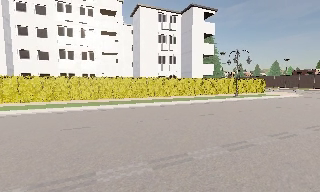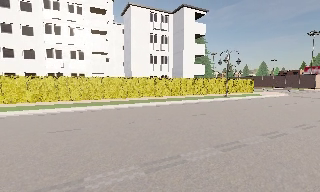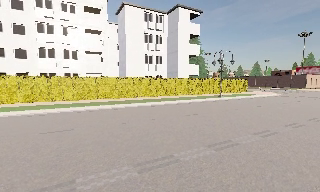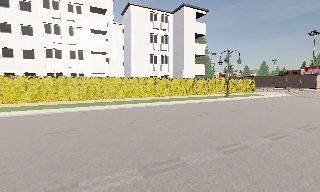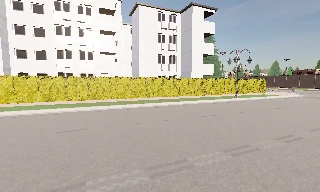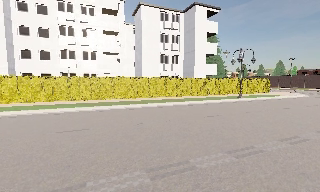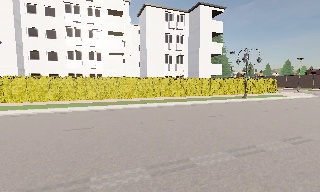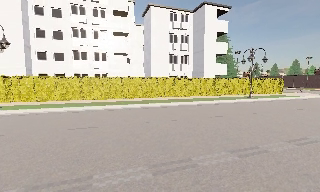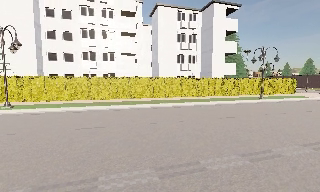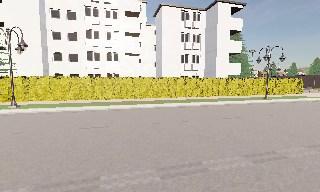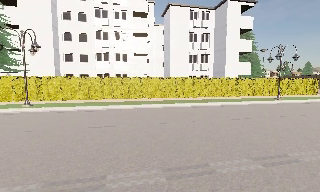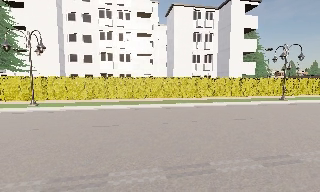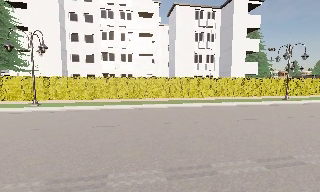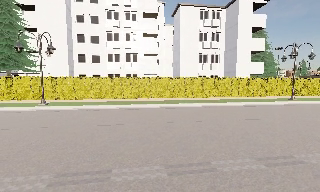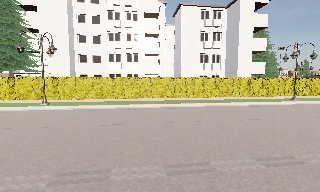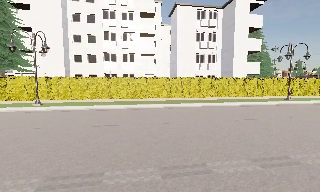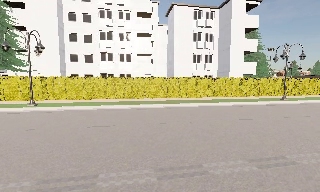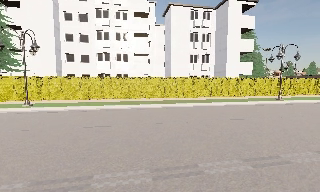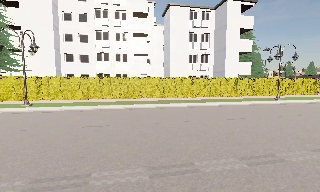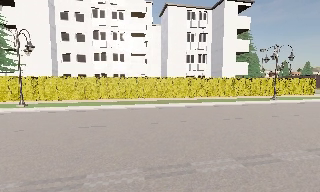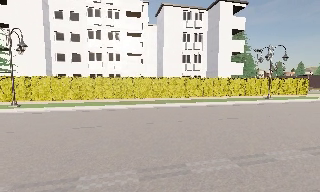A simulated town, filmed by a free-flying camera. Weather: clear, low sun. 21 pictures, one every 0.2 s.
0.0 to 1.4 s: The camera shifts only a little, or ends up much as it began.
1.4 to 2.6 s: The camera pans to its left, which is counterclockwise from overhead, by about 10 degrees.
2.6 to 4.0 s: The camera shifts only a little, or ends up much as it began.
The film runs forward here.
